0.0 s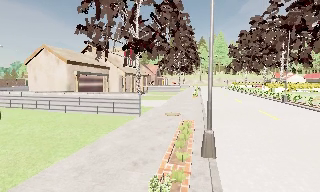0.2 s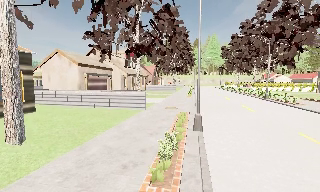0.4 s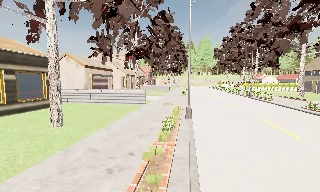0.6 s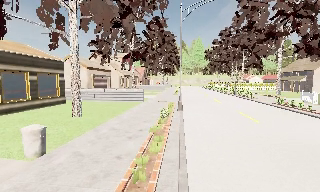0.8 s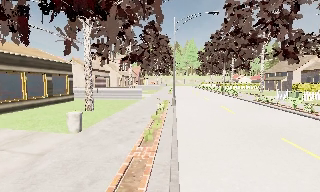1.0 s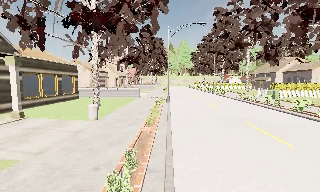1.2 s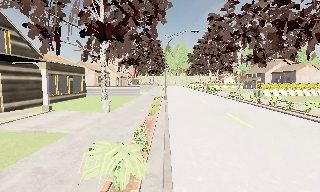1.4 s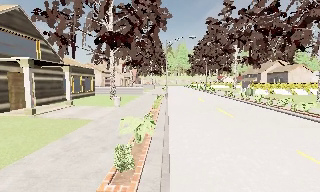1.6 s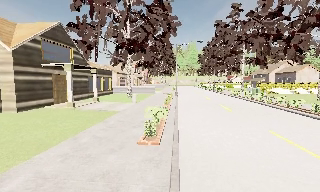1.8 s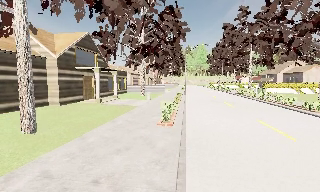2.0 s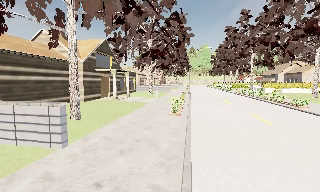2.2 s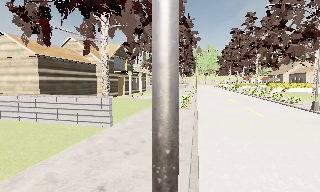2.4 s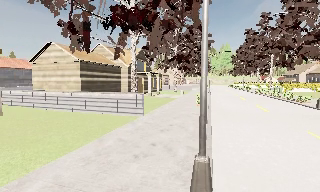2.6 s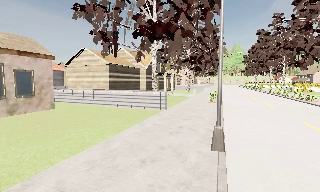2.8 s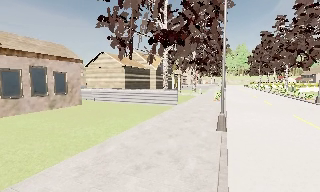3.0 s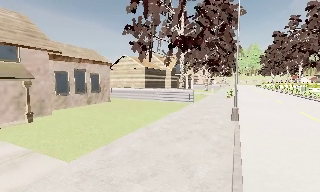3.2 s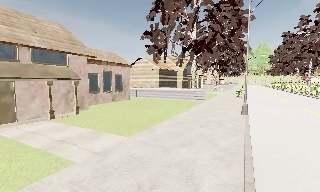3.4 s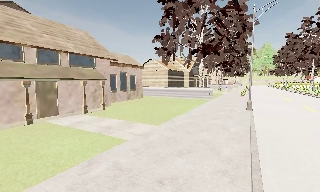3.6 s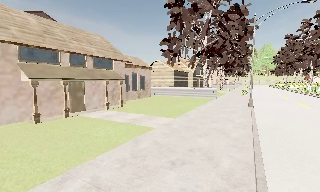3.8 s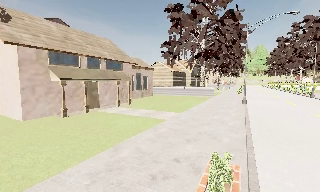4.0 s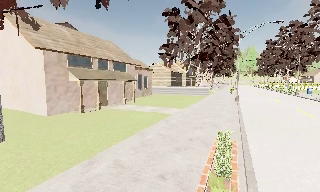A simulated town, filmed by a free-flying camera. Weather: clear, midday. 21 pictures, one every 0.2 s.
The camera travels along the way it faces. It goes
backward.
0.0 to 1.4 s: The camera pans to its right, which is clockwise from overhead, by about 10 degrees. It travels backward, about 16 m, so what stands in front gets smaller.
1.4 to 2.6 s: The camera swings to its left by about 20 degrees, and the scene slides to the right. It travels backward, about 14 m, so what stands in front gets smaller.
2.6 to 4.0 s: The camera travels backward and to its left, about 13 m, so what stands in front gets smaller.
The film runs forward here.
